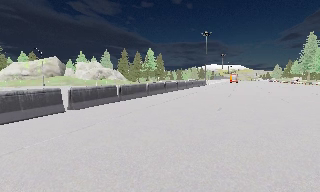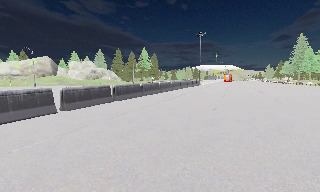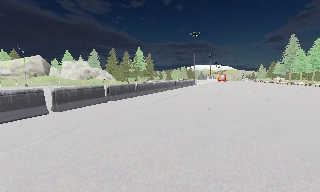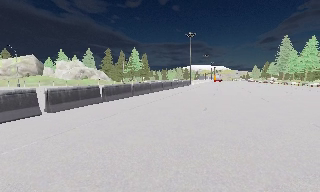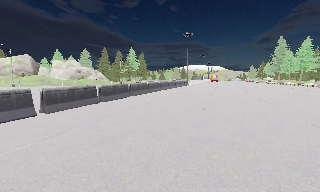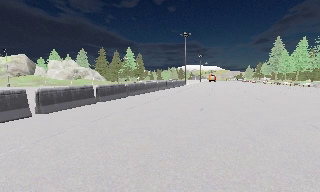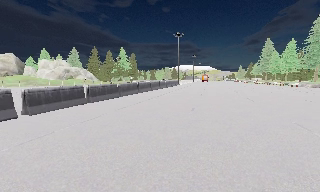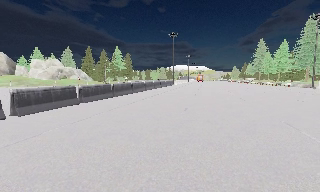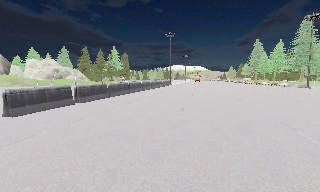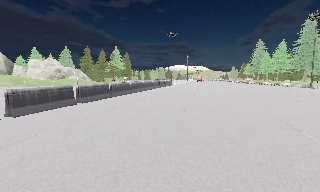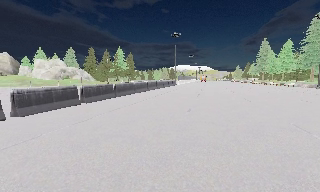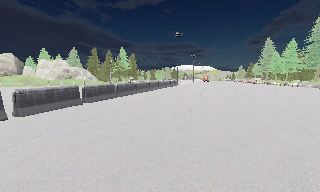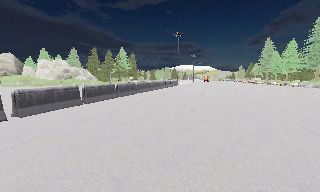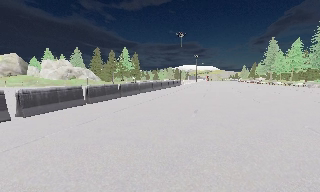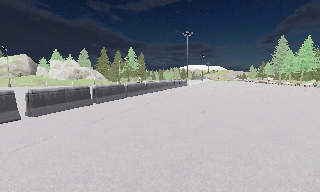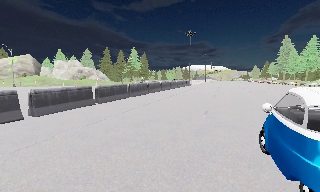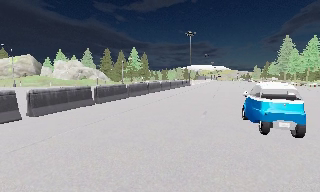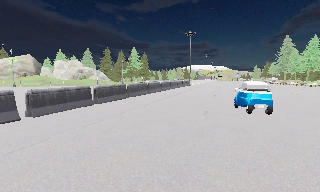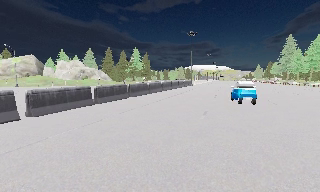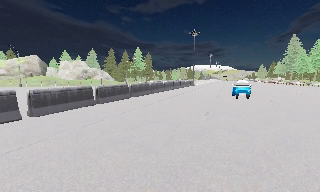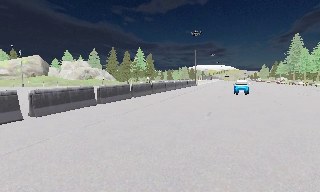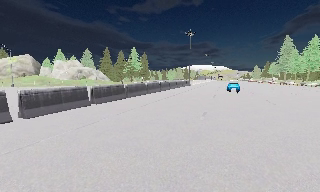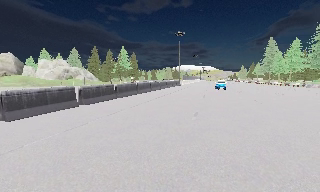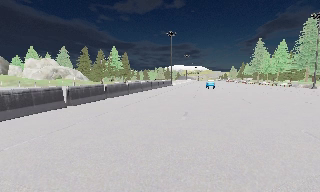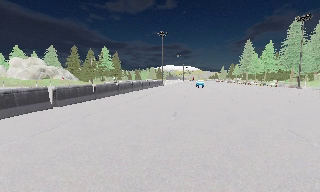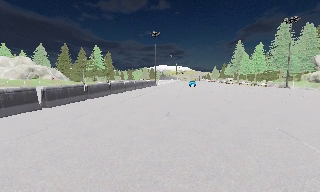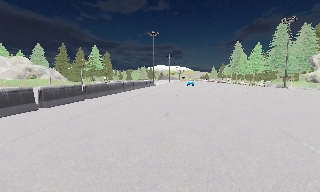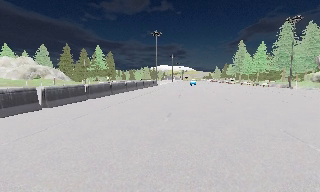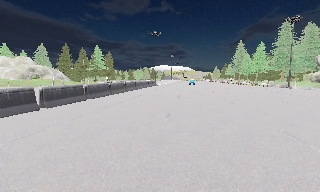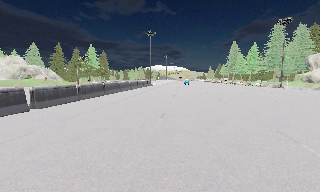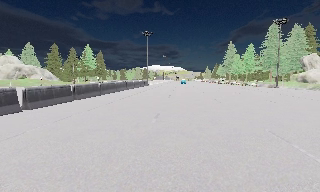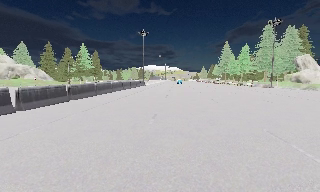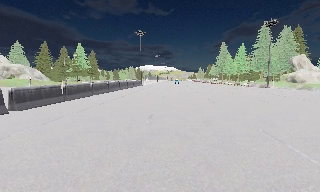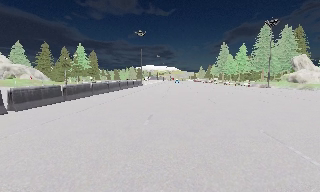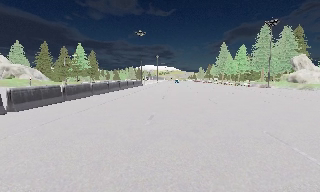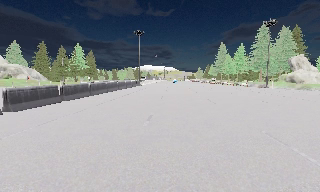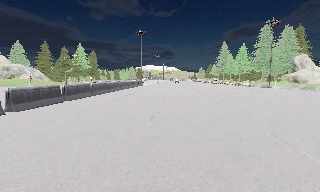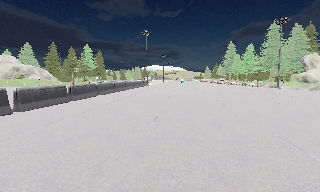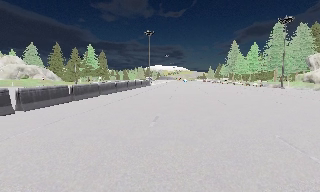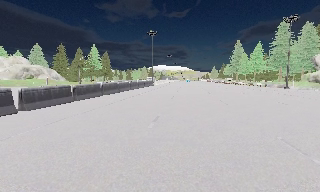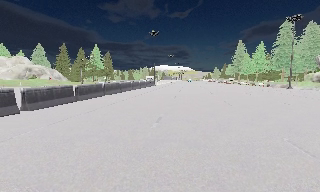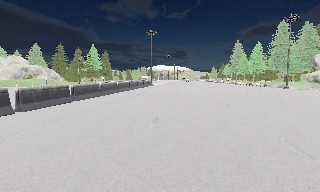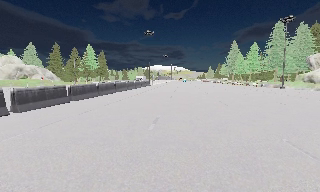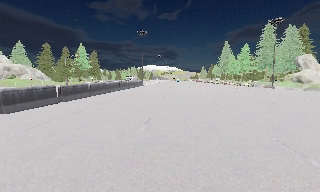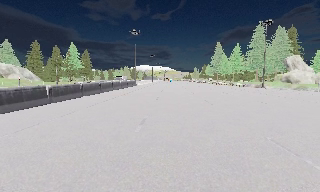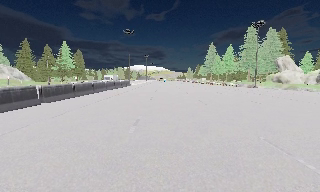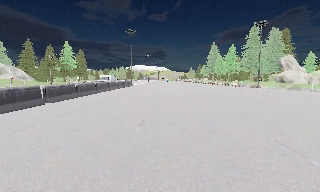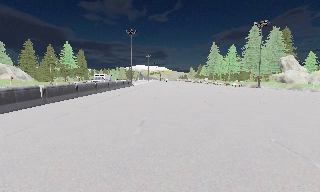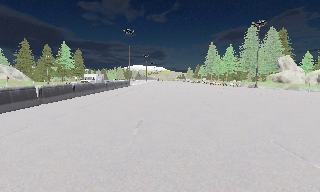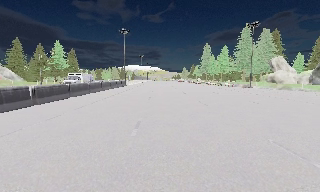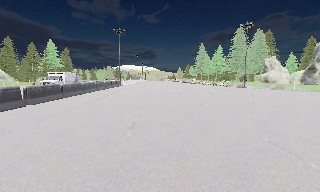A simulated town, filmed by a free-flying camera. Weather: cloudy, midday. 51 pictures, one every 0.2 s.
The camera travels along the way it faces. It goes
forward.
0.0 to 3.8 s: The camera travels forward, about 1 m, so what stands in front looms larger.
3.8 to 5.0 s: The scene slides to the left, as the camera pans about 15 degrees to its right.
5.0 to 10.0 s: The scene slides to the left, as the camera pans about 10 degrees to its right. It travels forward, about 1.5 m, so what stands in front looms larger.
The film runs forward here.
